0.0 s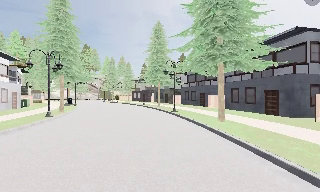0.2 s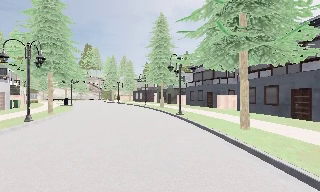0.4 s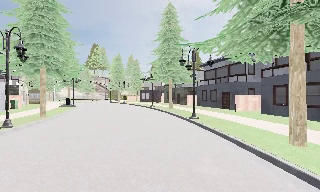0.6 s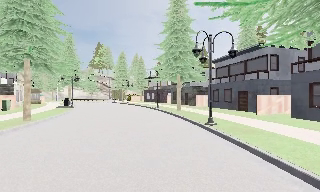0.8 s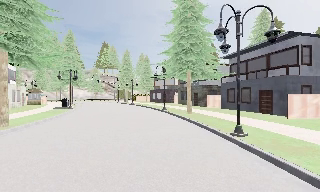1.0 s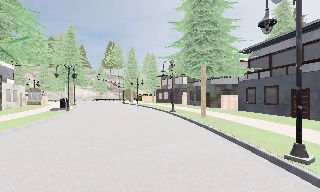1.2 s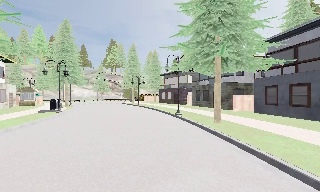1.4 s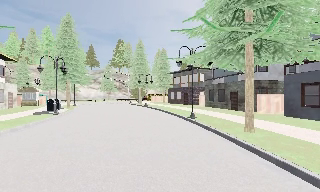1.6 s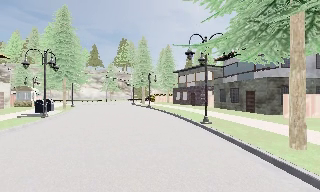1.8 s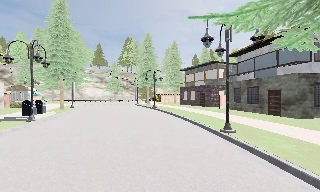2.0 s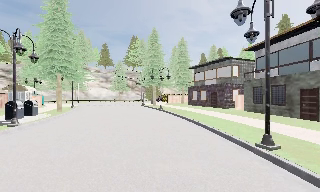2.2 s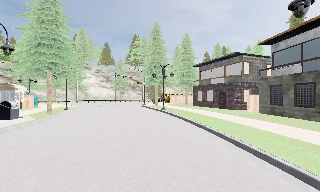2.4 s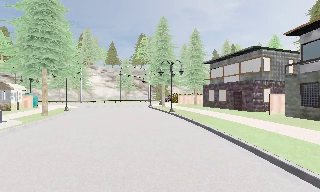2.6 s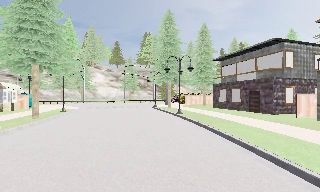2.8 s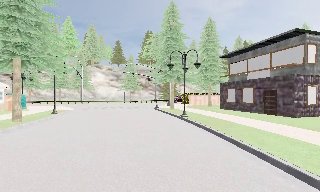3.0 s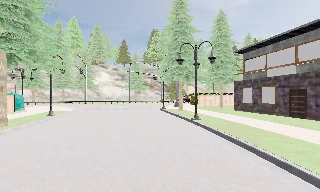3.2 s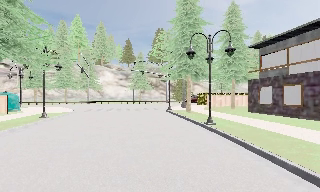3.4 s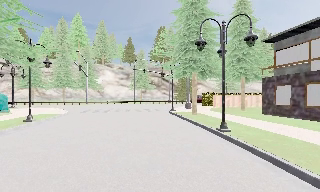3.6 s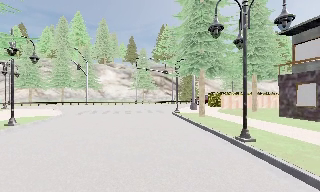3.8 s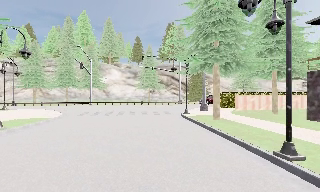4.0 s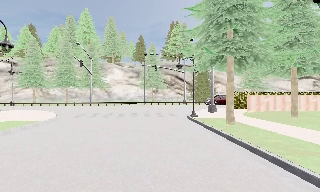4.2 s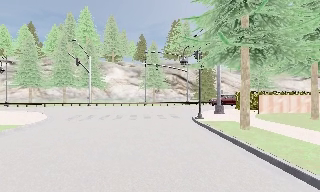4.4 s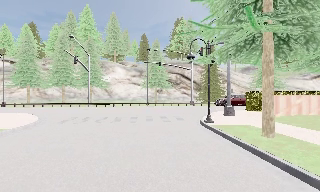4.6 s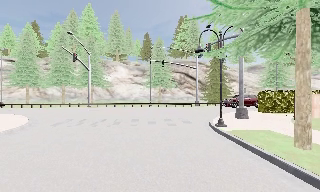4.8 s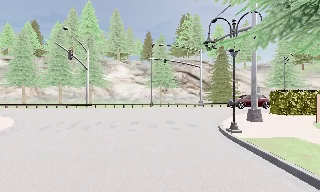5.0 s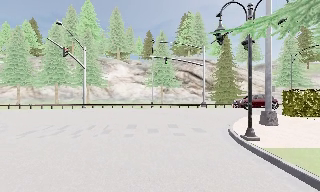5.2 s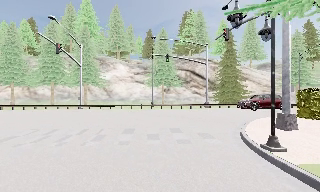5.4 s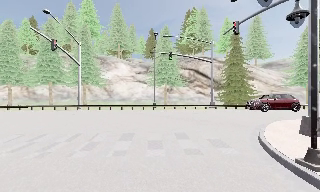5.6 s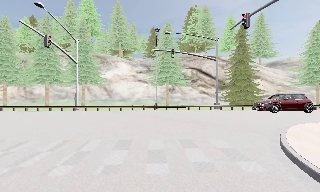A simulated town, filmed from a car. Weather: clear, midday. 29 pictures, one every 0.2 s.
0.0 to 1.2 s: The scene slides to the right, as the camera pans about 10 degrees to its left. It travels forward, about 13 m, so what stands in front looms larger.
1.2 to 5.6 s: The scene slides to the right, as the camera pans about 25 degrees to its left. It travels forward, about 30 m, so what stands in front looms larger. It loses speed.
The film runs forward here.
